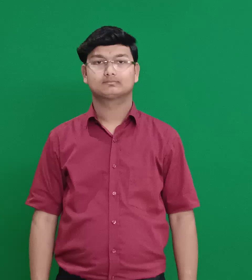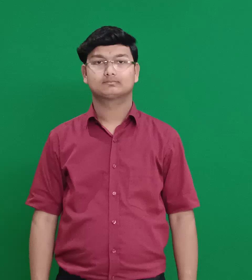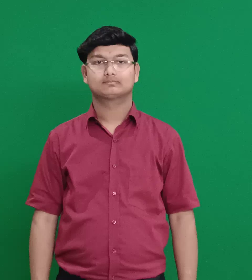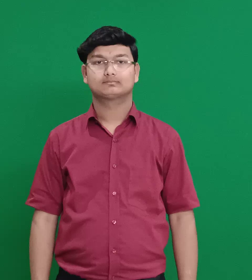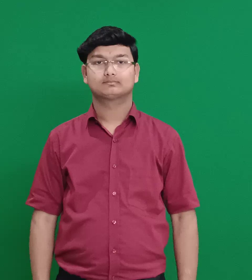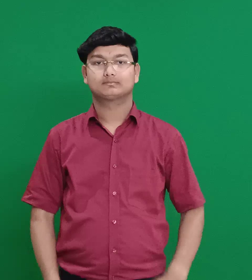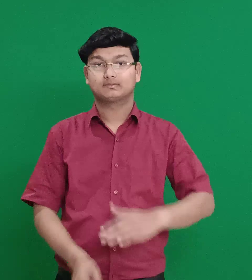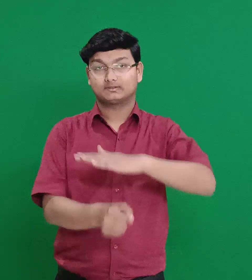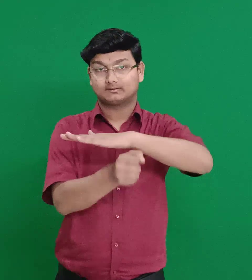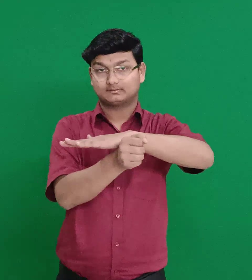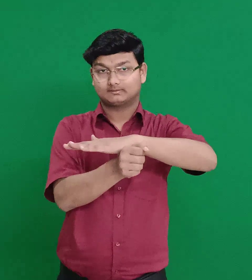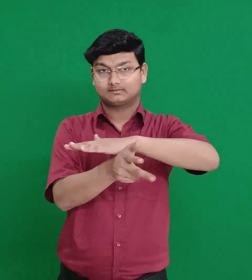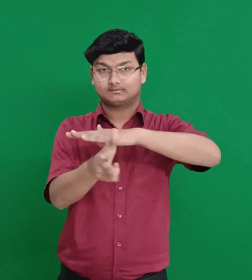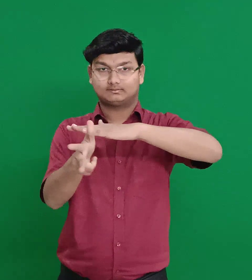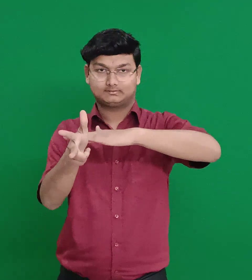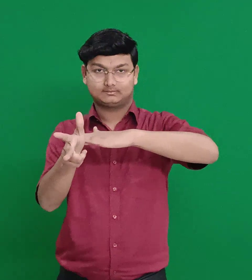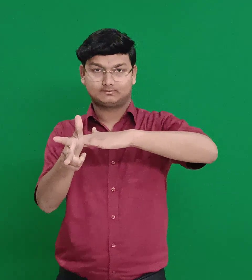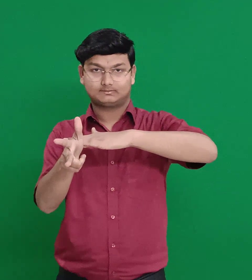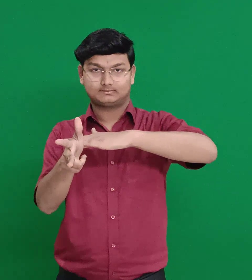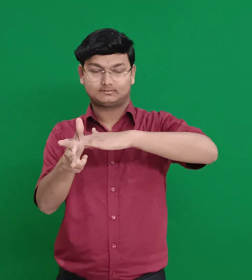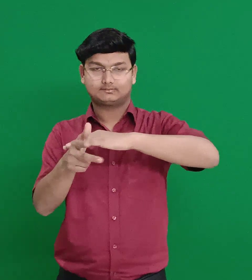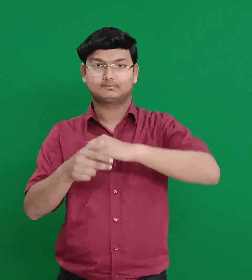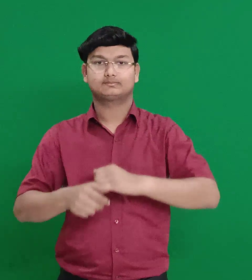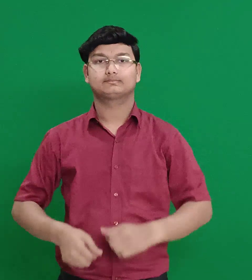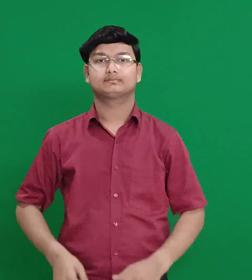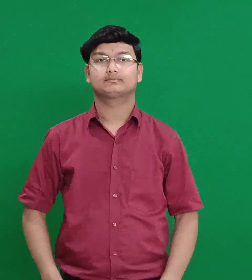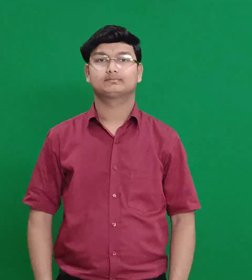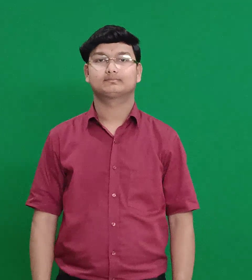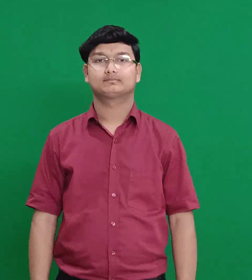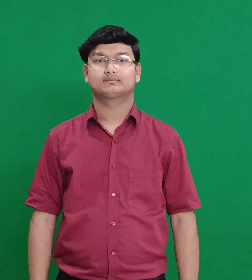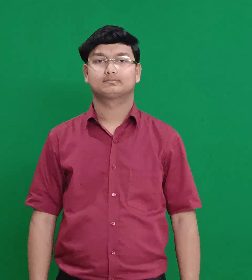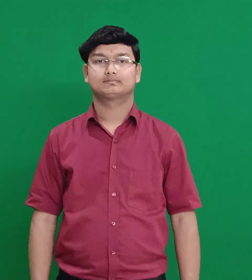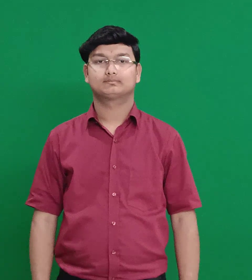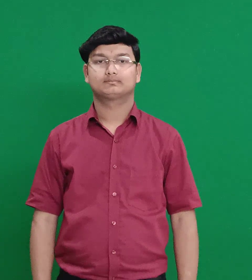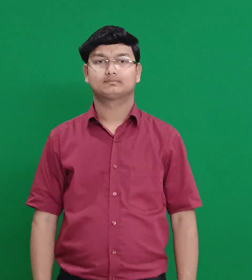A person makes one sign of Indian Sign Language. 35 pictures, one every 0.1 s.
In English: valley of sorek
